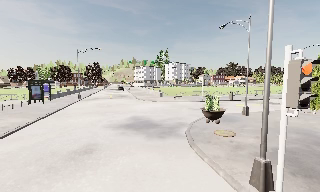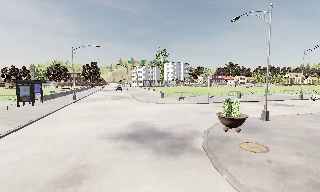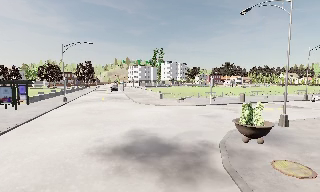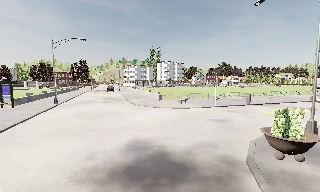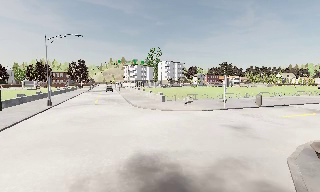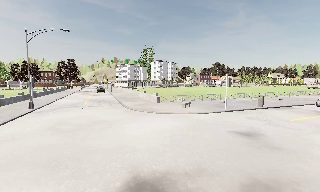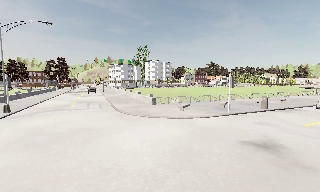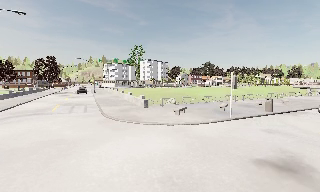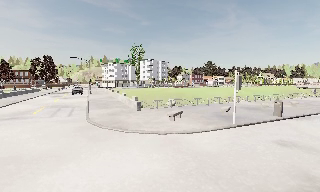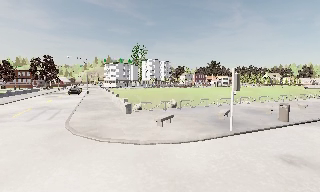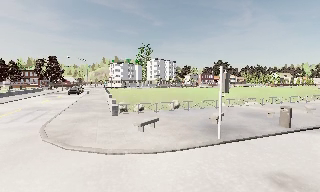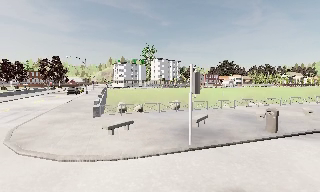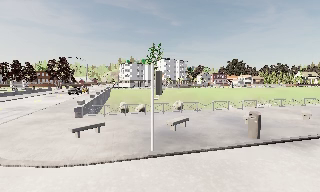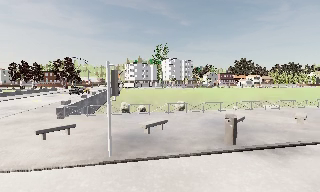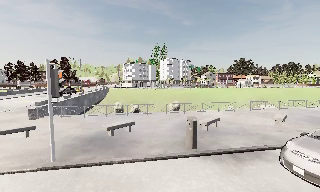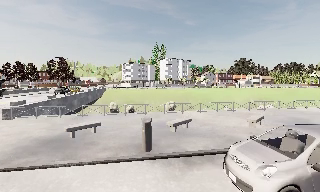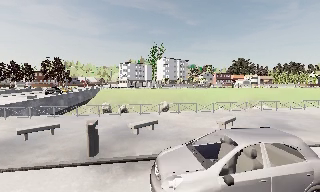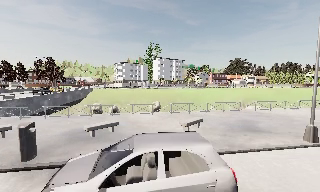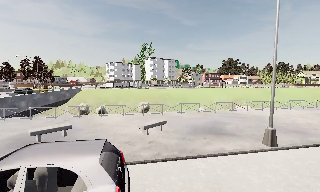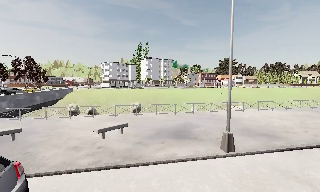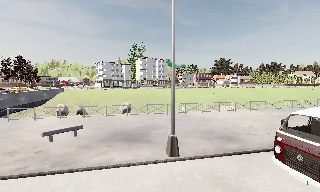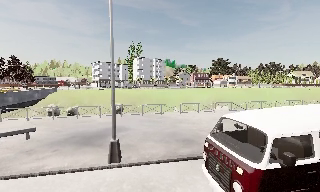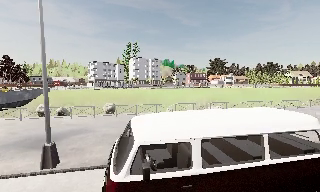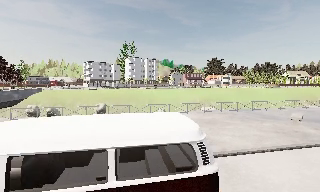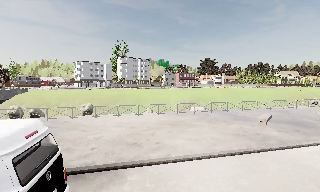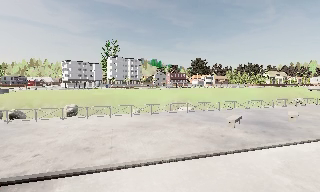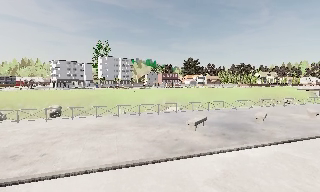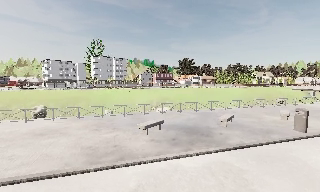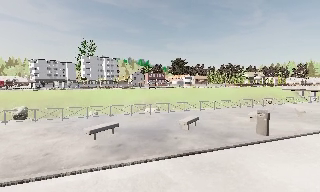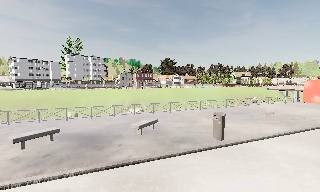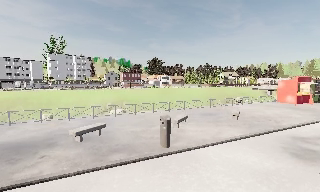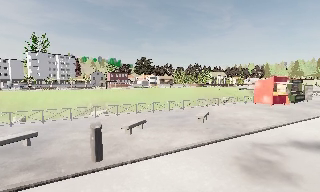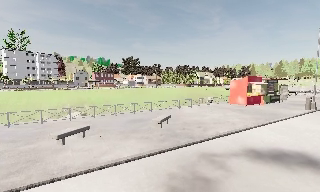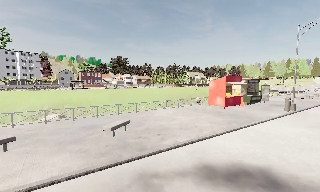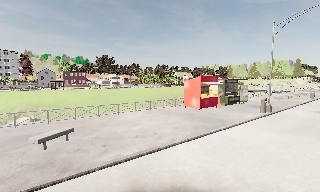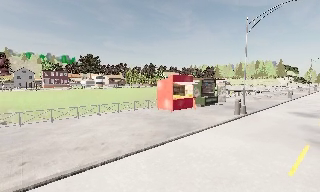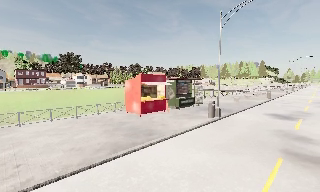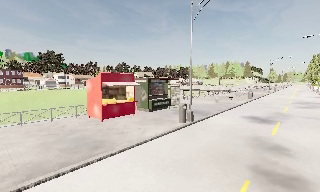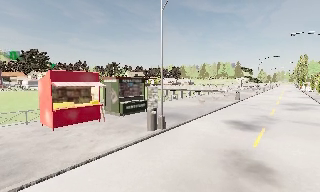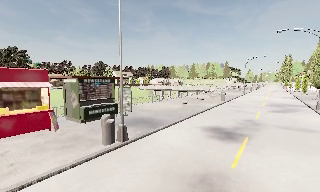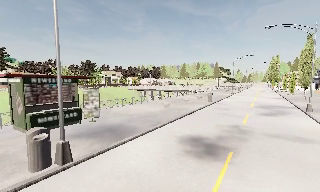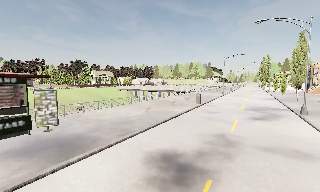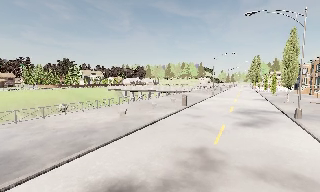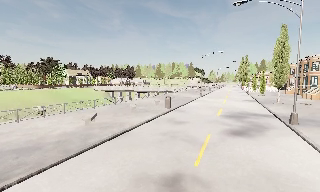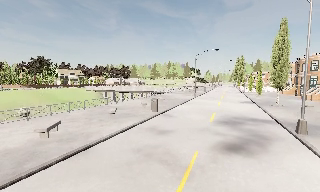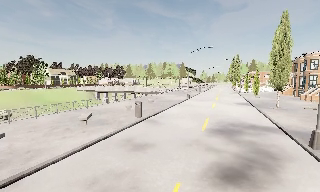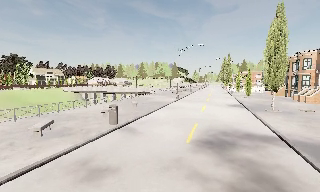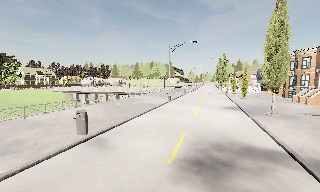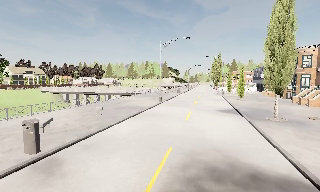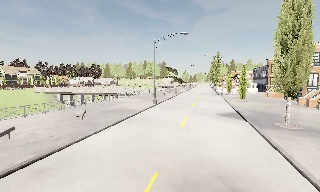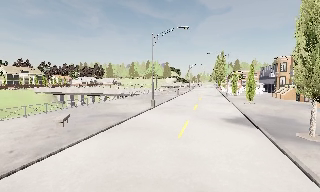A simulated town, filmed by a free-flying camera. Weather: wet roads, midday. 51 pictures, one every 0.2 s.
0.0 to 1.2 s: The camera travels forward, about 10 m, so what stands in front looms larger.
1.2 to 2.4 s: The camera travels forward and to its right, about 10 m, so what stands in front looms larger.
2.4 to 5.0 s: The camera travels to its right, about 25 m, so close, fixed things drift to the left.
5.0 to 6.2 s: The camera pans to its right, which is clockwise from overhead, by about 10 degrees. It travels to its right, about 13 m, so close, fixed things drift to the left.
6.2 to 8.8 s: The scene slides to the left, as the camera pans about 40 degrees to its right. It travels forward and to its right, about 30 m.
8.8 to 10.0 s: The camera travels forward, about 12 m, so what stands in front looms larger.
The film runs forward here.
